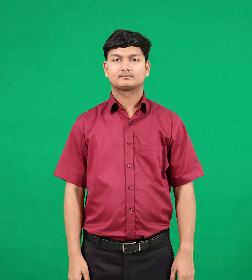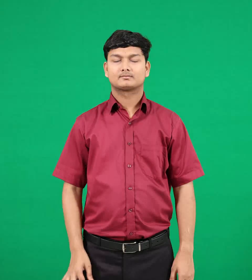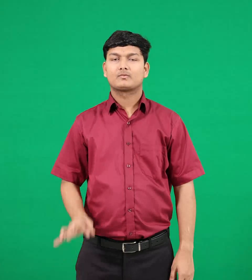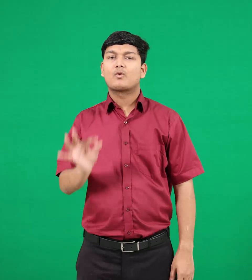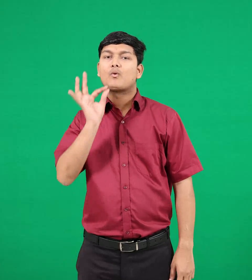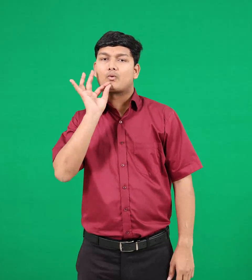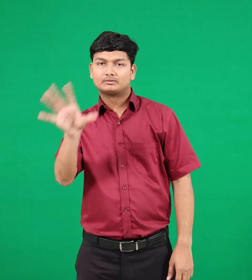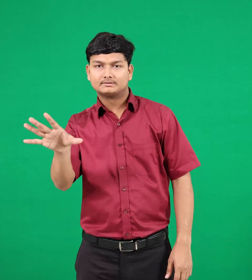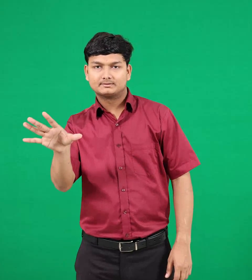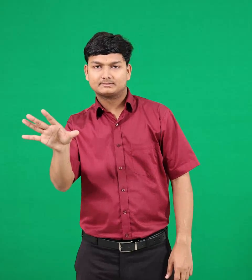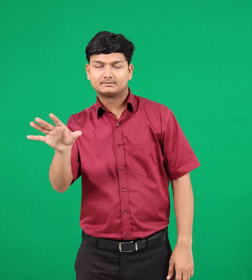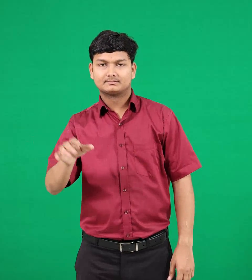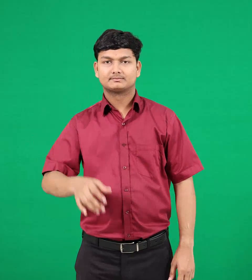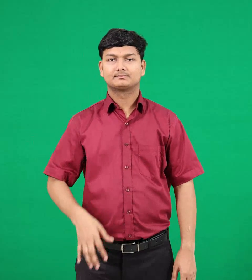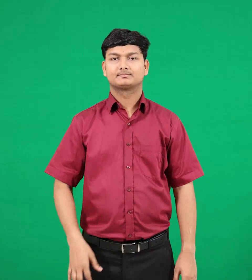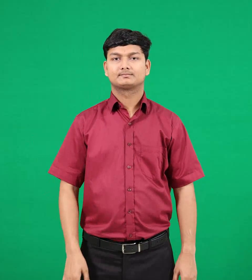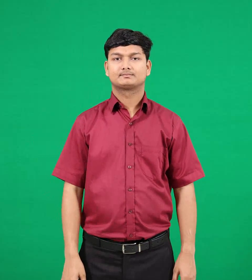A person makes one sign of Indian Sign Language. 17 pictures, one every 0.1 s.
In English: order
